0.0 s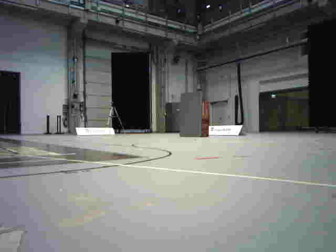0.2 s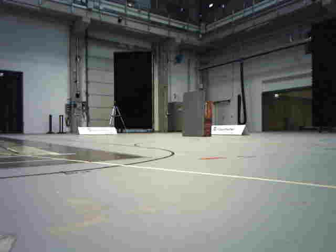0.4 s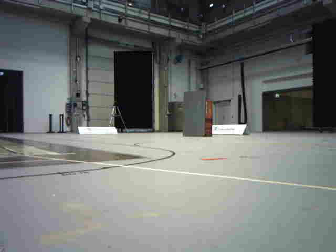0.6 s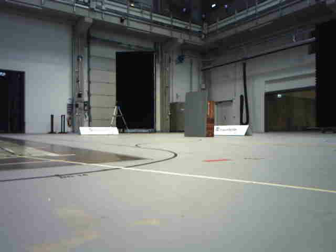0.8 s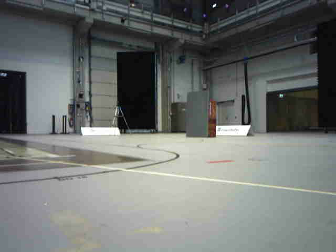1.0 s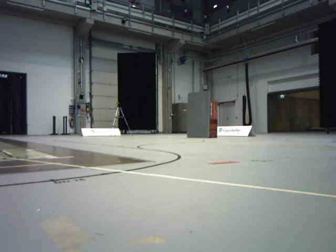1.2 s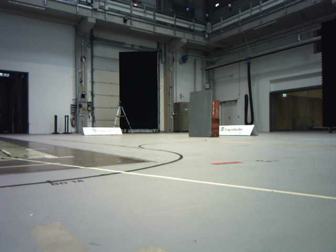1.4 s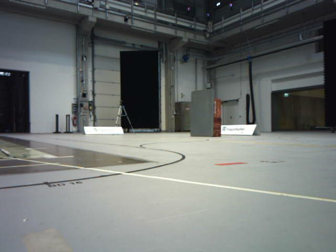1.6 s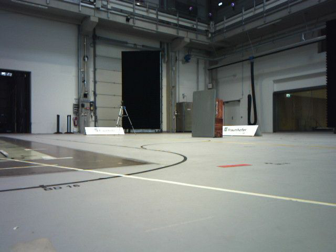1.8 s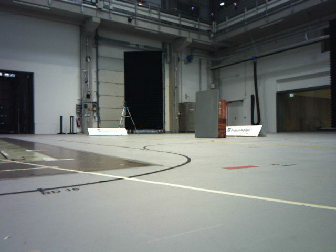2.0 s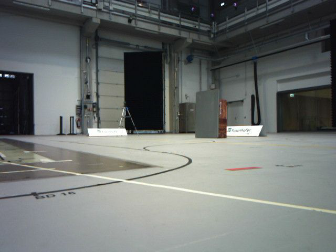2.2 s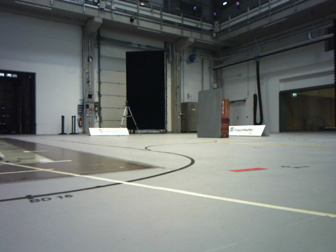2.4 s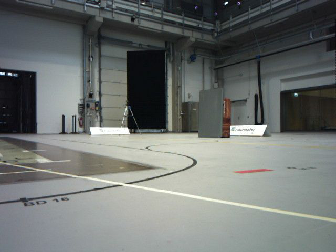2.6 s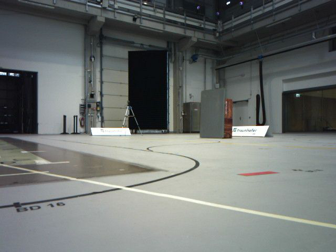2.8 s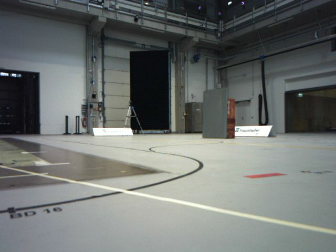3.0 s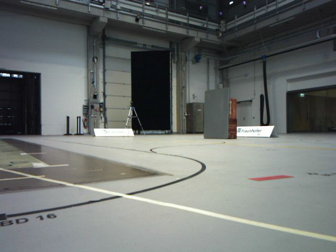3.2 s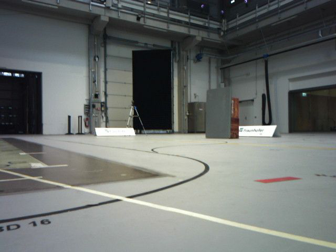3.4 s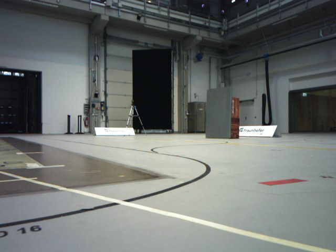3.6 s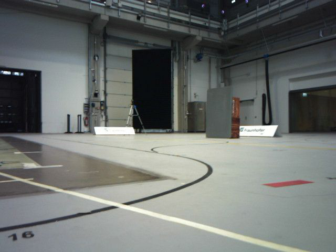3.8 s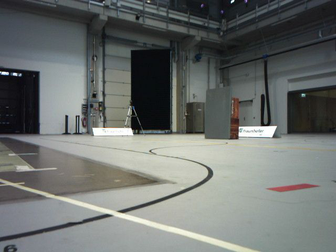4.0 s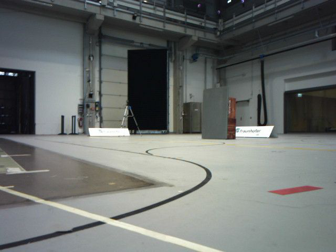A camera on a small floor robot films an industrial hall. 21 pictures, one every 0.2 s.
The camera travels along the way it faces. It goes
forward.
0.0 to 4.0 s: The camera travels forward, about 0.8 m, so what stands in front looms larger.
The film runs forward here.
